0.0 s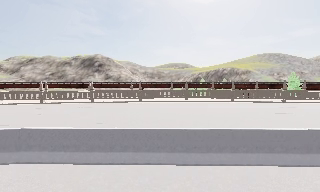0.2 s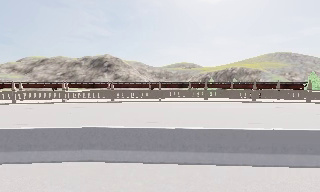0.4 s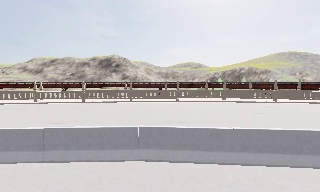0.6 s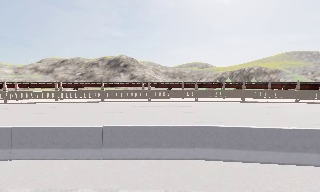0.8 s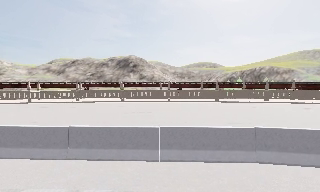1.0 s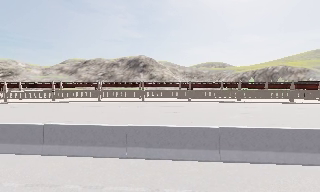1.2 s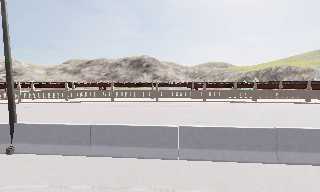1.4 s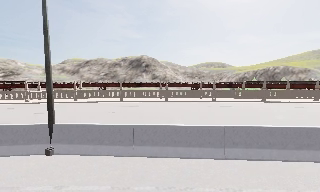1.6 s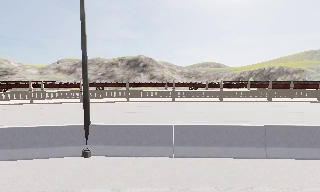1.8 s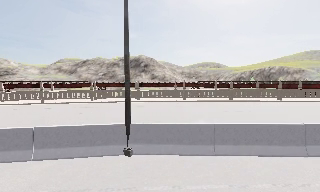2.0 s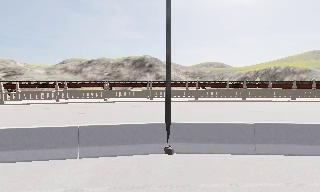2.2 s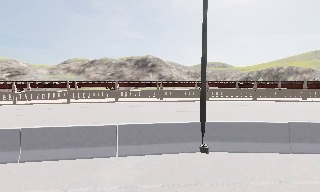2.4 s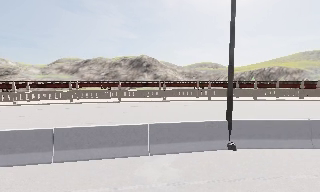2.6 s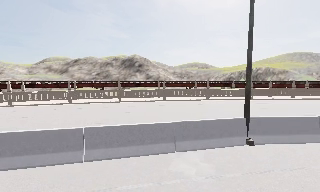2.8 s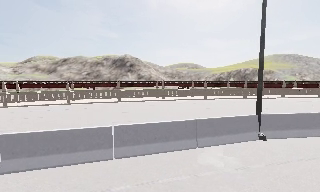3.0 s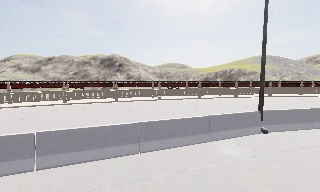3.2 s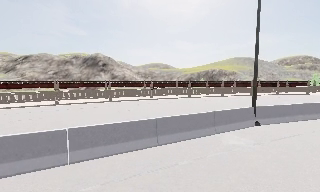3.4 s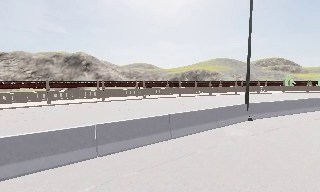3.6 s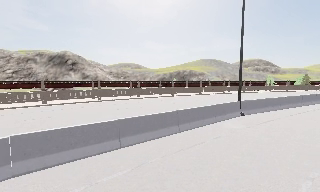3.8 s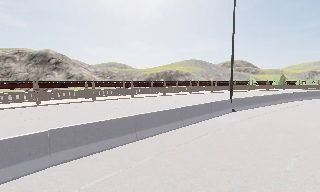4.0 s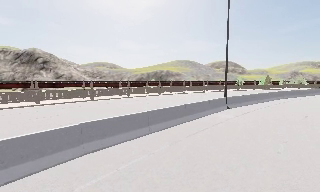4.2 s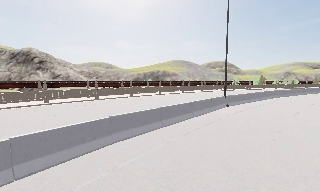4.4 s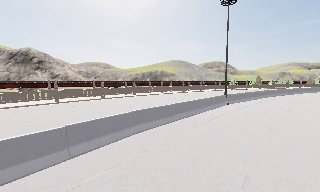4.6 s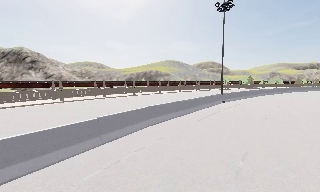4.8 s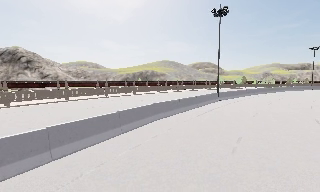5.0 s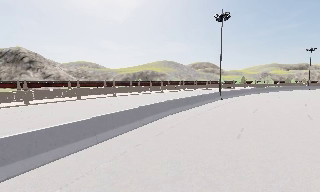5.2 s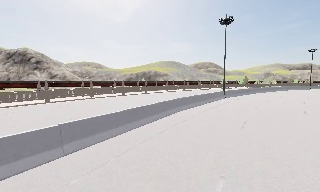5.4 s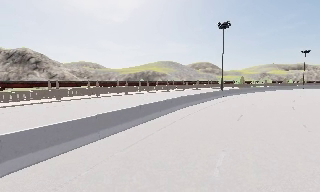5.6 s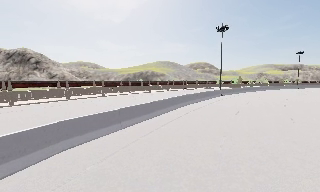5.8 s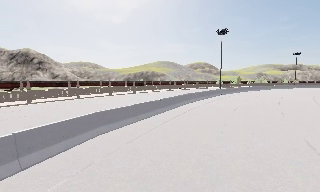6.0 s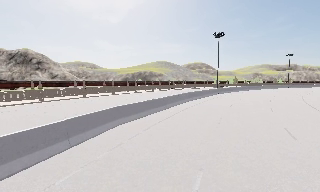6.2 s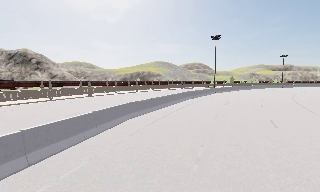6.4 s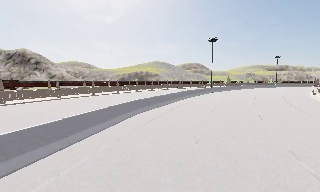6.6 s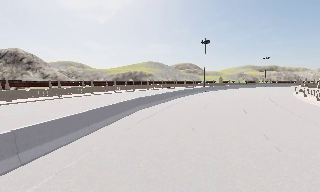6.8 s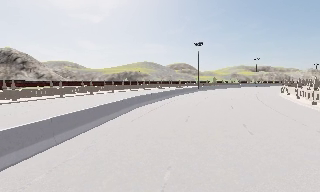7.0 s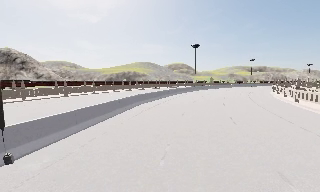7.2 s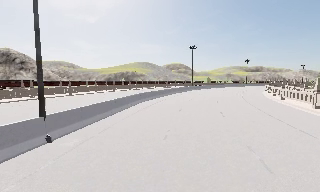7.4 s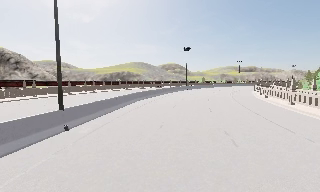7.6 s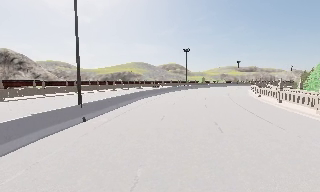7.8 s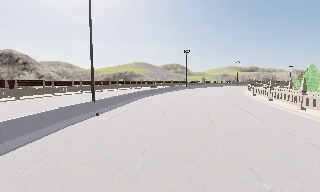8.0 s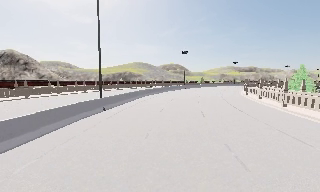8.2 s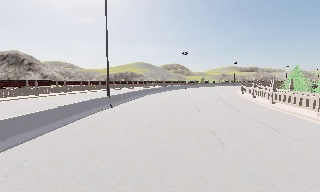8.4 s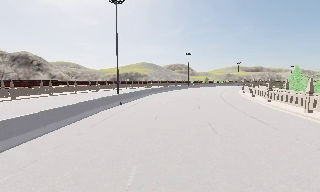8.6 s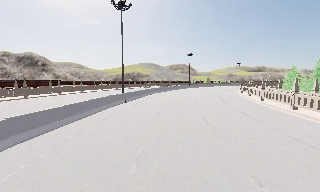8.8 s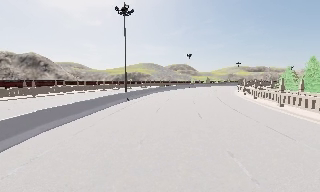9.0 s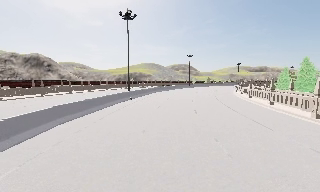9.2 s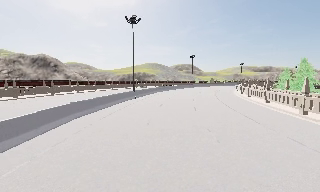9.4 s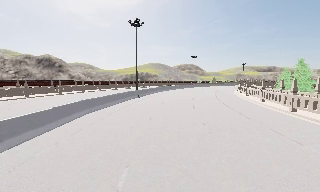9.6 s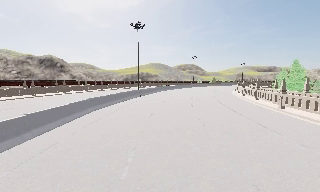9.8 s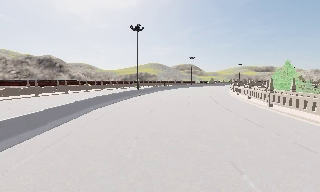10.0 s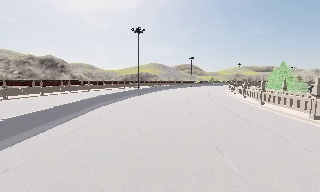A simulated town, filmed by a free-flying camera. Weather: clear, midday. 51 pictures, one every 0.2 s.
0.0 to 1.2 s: The scene slides to the right, as the camera pans about 10 degrees to its left. It travels to its left, about 11 m, so close, fixed things drift to the right.
1.2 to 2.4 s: The camera travels to its left, about 9 m, so close, fixed things drift to the right.
2.4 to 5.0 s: The camera pans to its right, which is clockwise from overhead, by about 45 degrees. It travels to its left and backward, about 19 m.
5.0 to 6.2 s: The camera travels backward and to its left, about 11 m, so what stands in front gets smaller.
6.2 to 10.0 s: The camera travels backward, about 30 m, so what stands in front gets smaller.
The film runs backward here.
